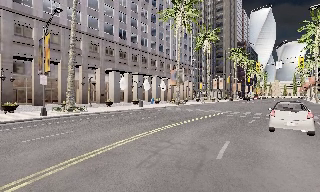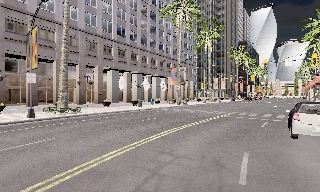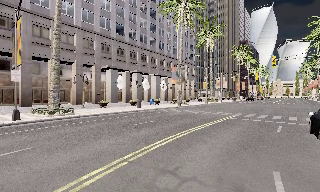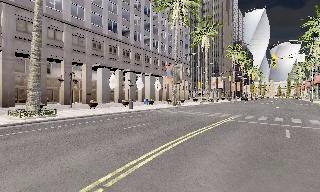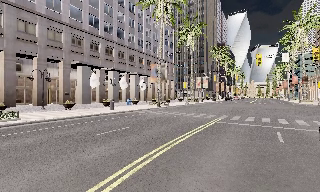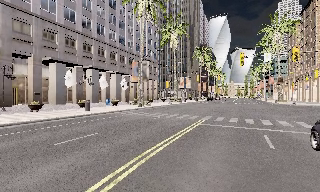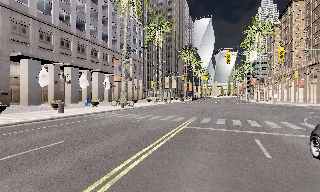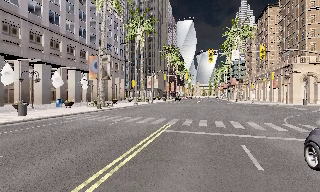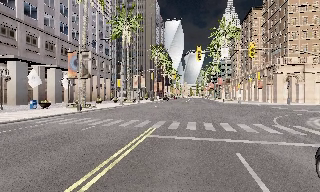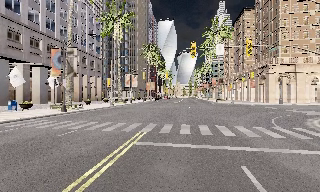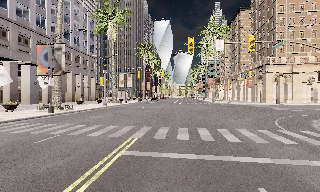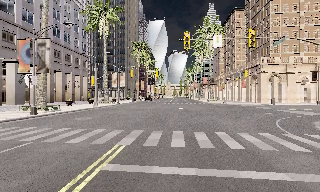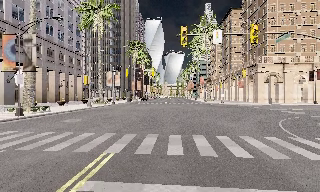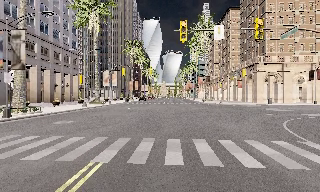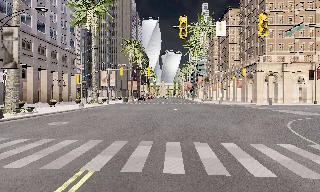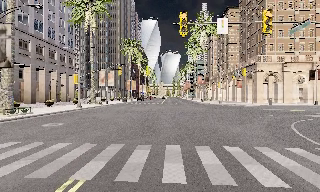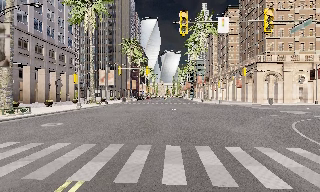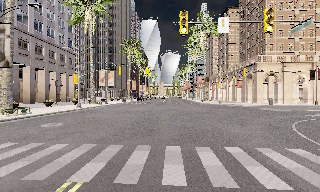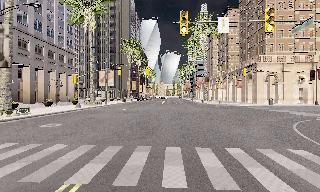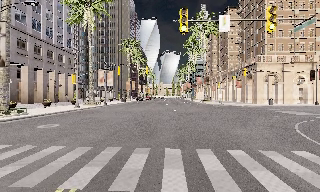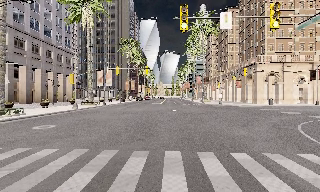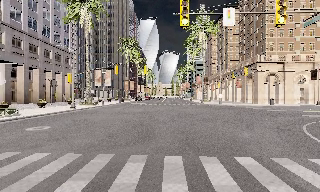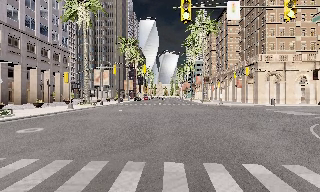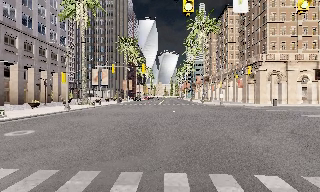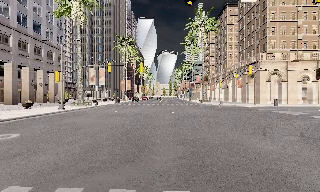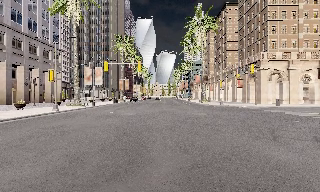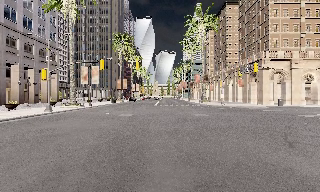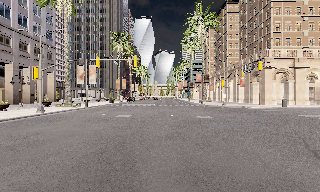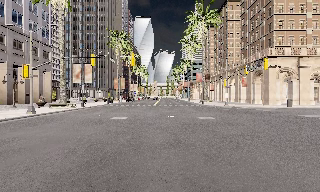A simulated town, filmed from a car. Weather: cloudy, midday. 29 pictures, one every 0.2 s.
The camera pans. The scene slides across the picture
to the left.
The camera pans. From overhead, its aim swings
clockwise.
0.0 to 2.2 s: The camera swings to its right by about 35 degrees, and the scene slides to the left. It travels forward, about 12 m.
2.2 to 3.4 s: The camera travels forward, about 2.5 m, so what stands in front looms larger. It loses speed.
3.4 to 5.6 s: The camera travels forward, about 6 m, so what stands in front looms larger. It gains speed.
The film runs forward here.
